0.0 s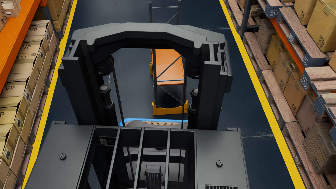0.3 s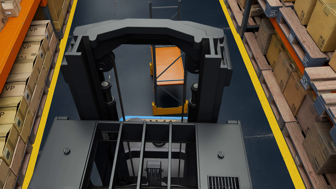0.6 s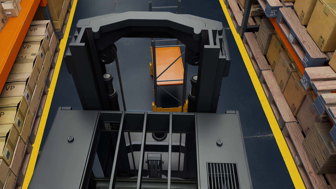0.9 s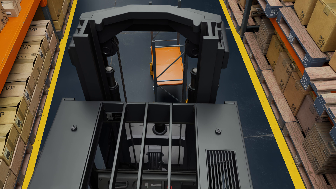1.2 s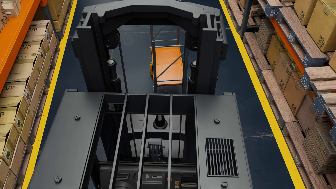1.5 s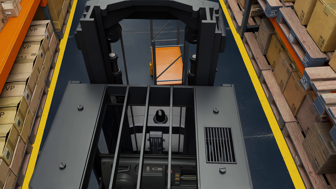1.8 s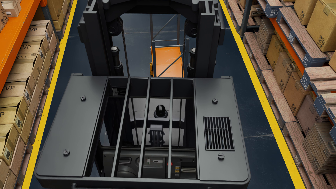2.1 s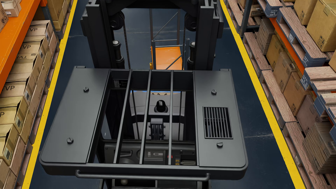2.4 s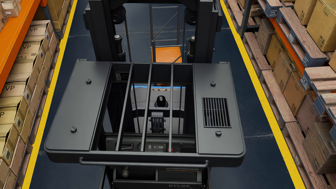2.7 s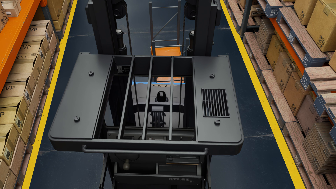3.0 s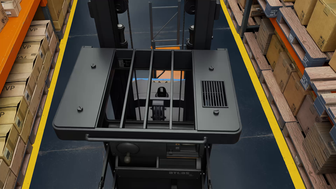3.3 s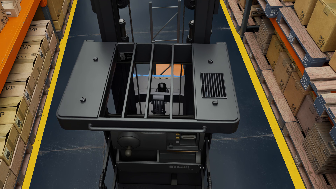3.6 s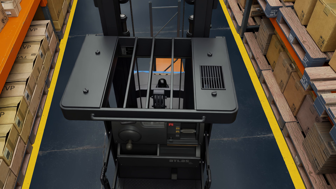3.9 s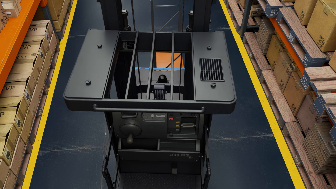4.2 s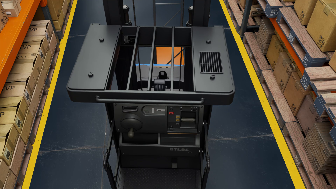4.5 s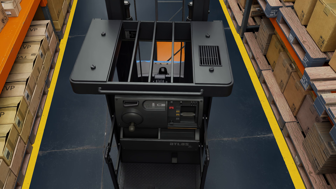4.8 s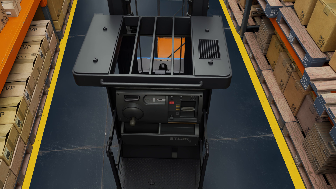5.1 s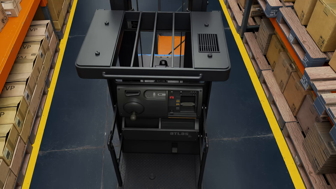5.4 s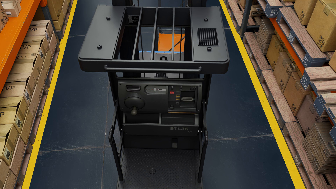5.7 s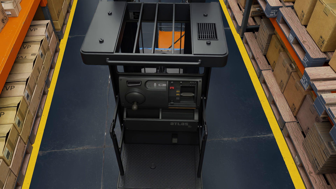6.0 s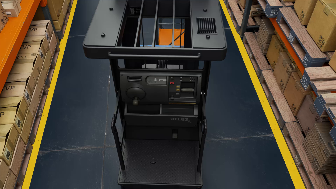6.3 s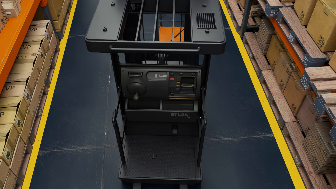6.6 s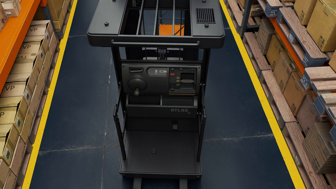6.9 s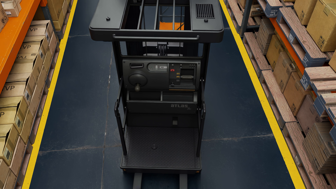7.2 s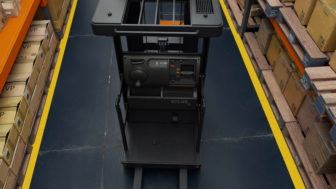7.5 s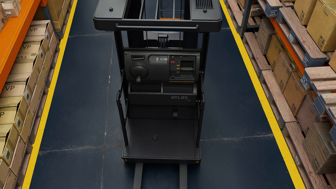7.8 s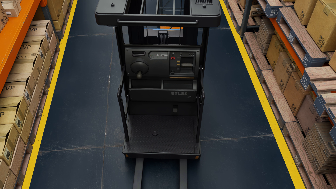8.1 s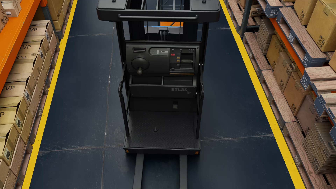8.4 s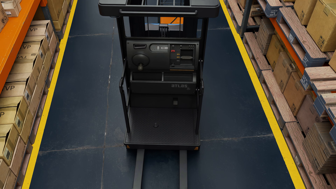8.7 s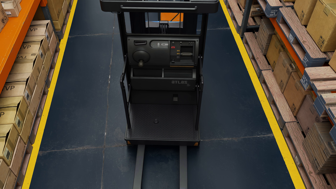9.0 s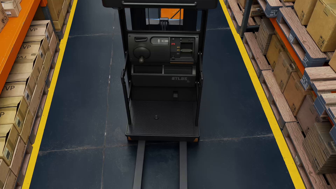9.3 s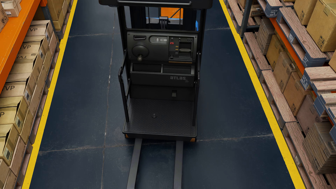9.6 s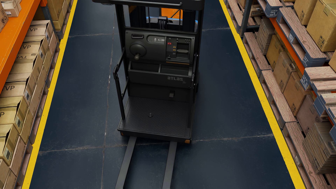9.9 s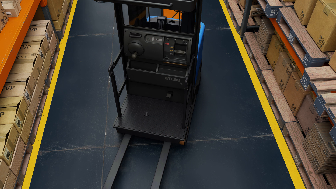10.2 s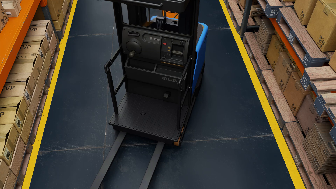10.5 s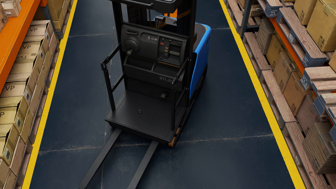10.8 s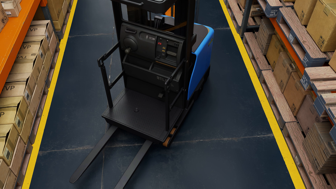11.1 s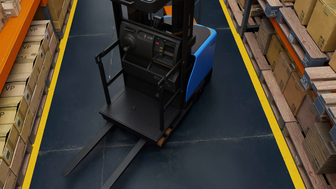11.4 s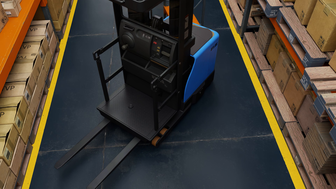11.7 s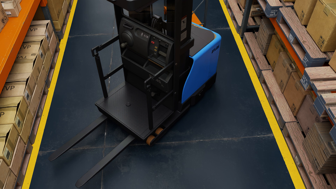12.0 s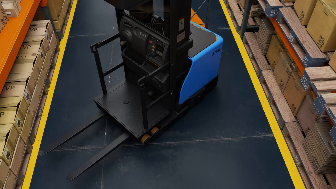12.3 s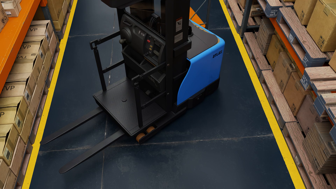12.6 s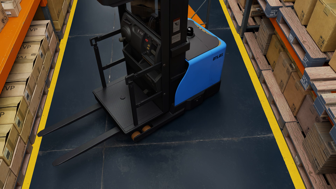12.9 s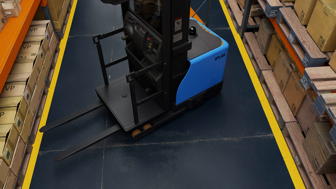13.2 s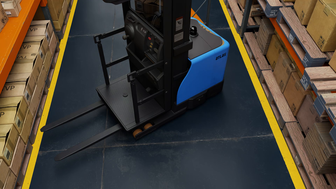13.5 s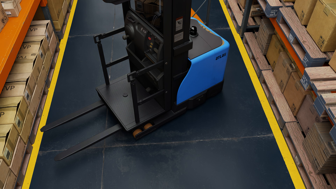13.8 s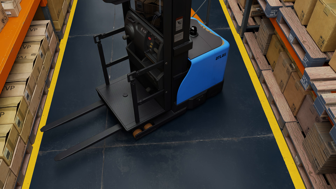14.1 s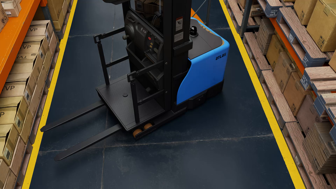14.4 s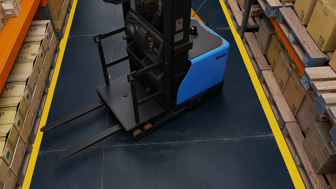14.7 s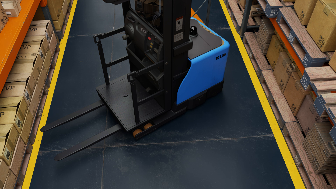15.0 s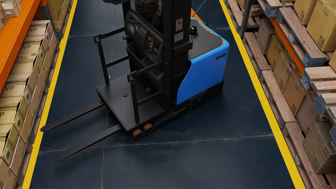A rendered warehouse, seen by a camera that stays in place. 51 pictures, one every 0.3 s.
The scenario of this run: A forklift runs into an object in its way.
